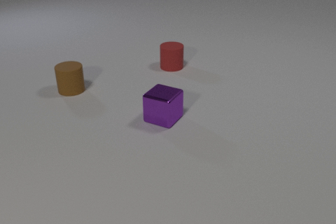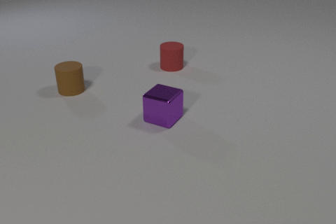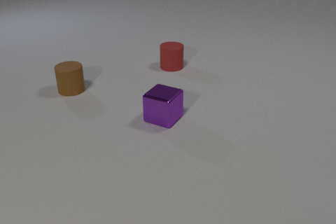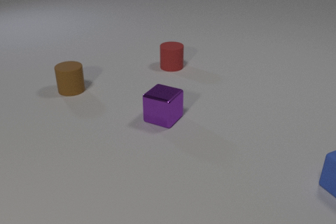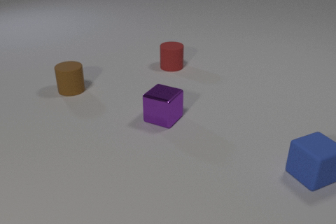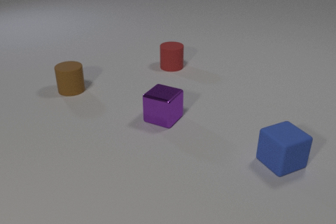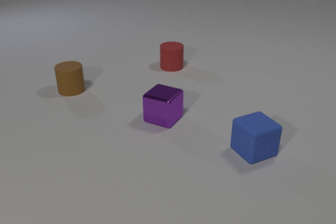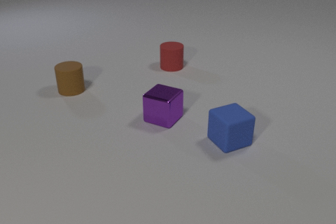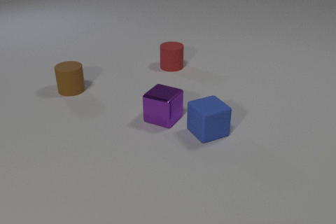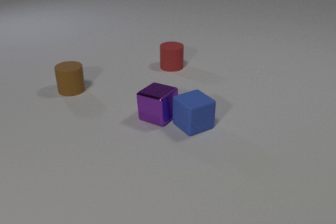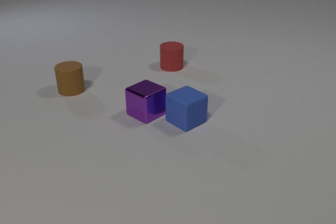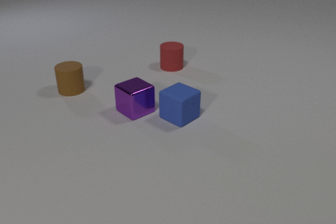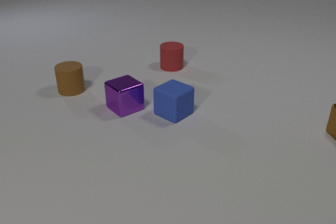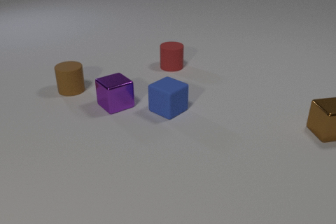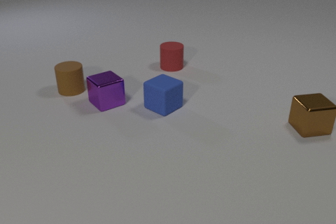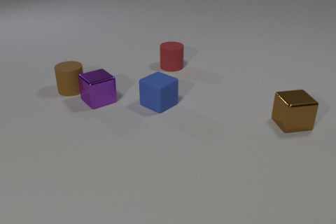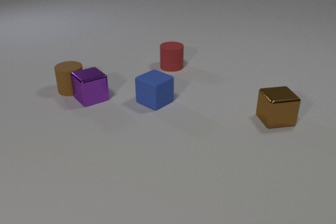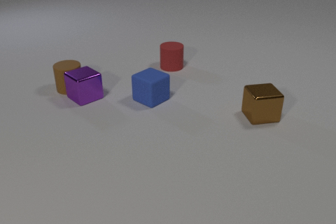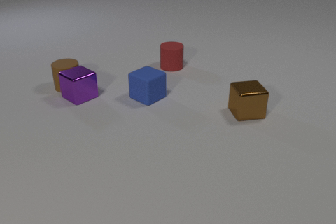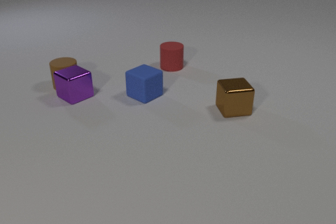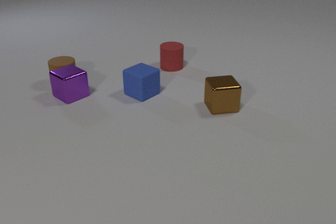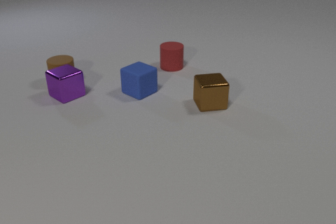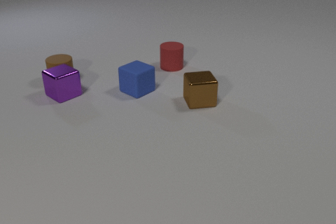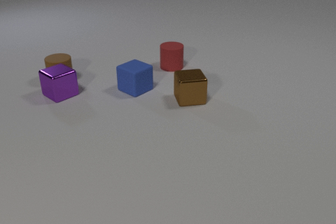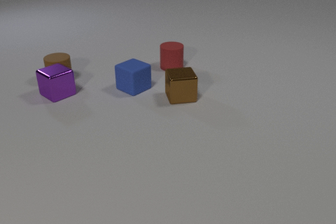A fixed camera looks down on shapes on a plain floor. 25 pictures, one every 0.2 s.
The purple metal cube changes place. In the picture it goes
to the left.
The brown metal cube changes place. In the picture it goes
to the left.
0.0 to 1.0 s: The blue rubber cube comes in at the right edge, slides to the left.
1.0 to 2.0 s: The blue rubber cube slides to the left and away from the camera. The purple metal cube slides to the left and away from the camera. The blue rubber cube and the purple metal cube collide.
2.0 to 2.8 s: The blue rubber cube slides away from the camera and to the left. The purple metal cube slides to the left and away from the camera. The brown metal cube comes in at the right edge, slides to the left.
2.8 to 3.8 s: The blue rubber cube slides away from the camera and to the left. The purple metal cube slides to the left and away from the camera. The brown rubber cylinder slides away from the camera. The brown metal cube slides to the left. The purple metal cube and the brown rubber cylinder collide.
3.8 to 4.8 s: The blue rubber cube slides away from the camera and to the left. The purple metal cube slides to the left and away from the camera. The brown rubber cylinder slides away from the camera. The brown metal cube slides to the left.
How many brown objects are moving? 2.
What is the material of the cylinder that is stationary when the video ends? rubber.
Are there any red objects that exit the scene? no.
